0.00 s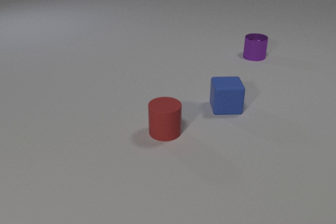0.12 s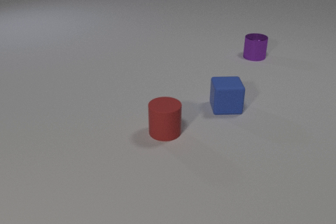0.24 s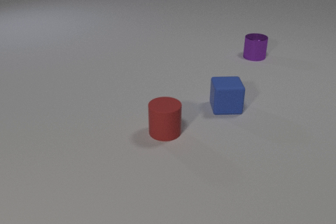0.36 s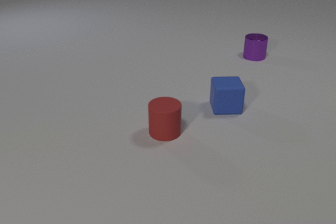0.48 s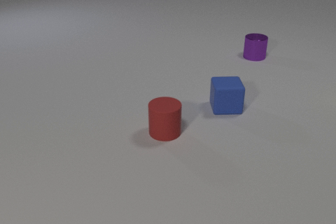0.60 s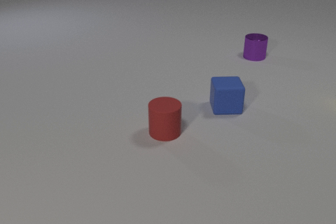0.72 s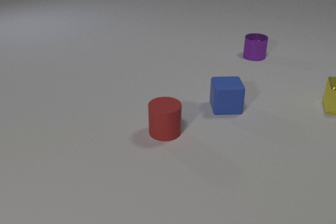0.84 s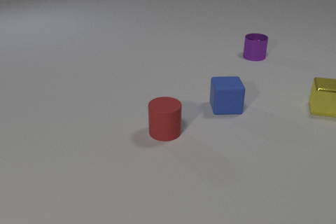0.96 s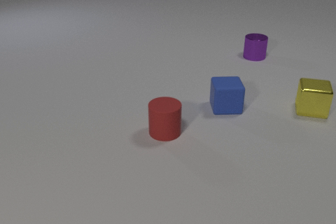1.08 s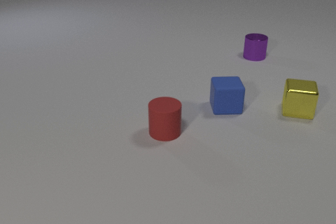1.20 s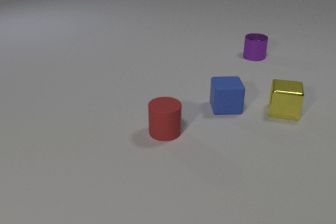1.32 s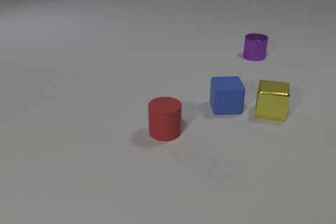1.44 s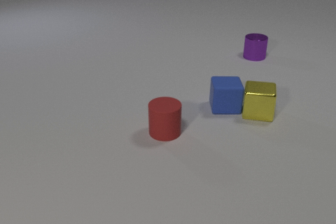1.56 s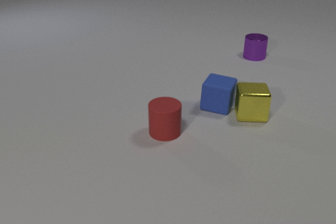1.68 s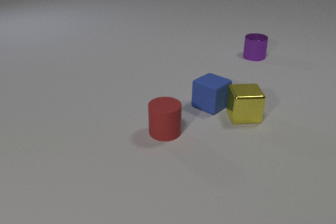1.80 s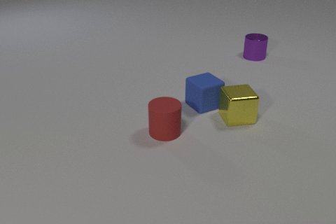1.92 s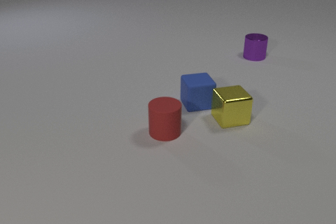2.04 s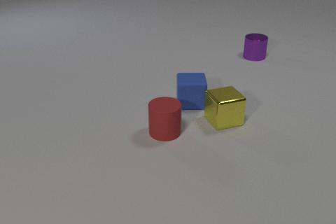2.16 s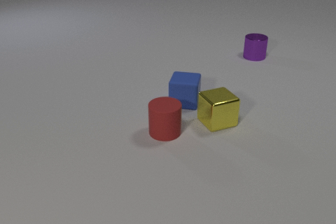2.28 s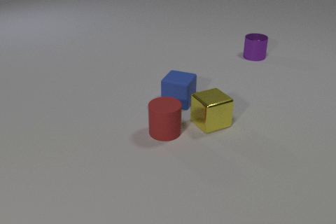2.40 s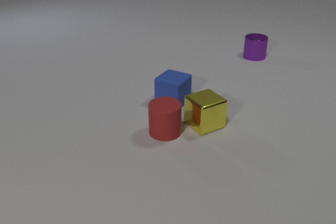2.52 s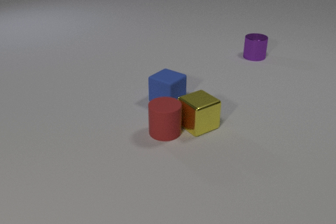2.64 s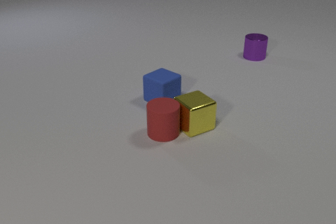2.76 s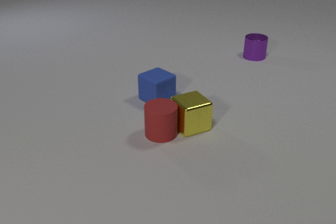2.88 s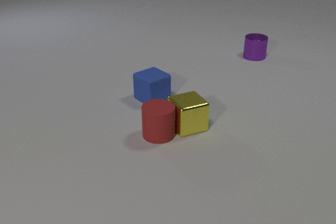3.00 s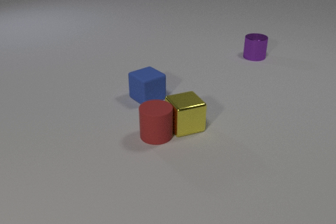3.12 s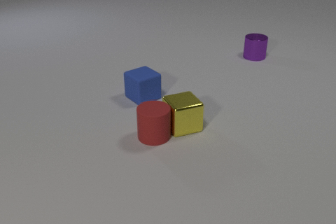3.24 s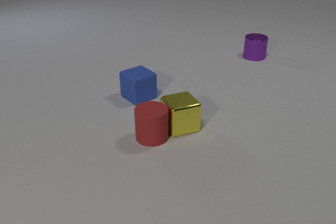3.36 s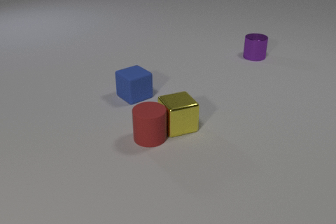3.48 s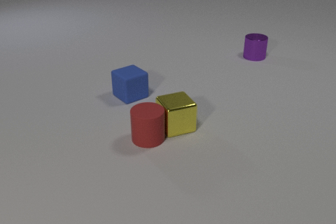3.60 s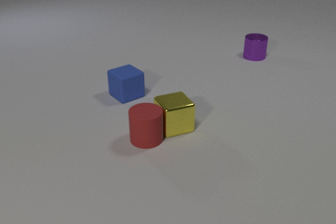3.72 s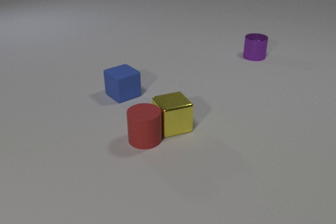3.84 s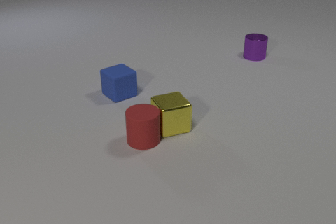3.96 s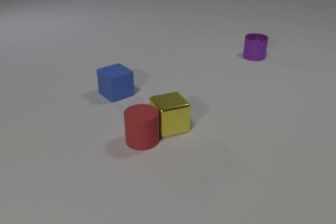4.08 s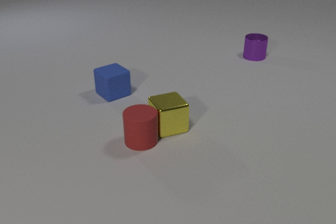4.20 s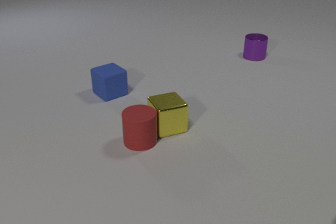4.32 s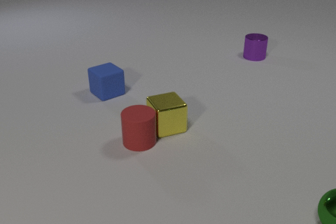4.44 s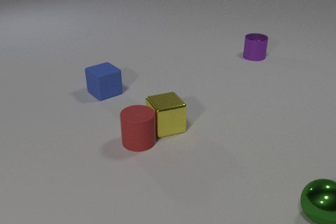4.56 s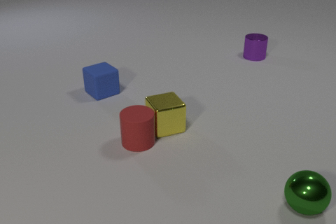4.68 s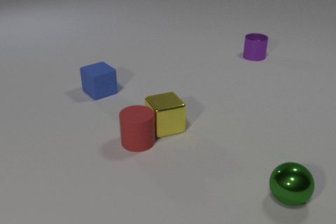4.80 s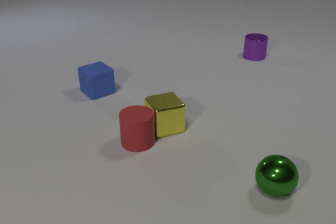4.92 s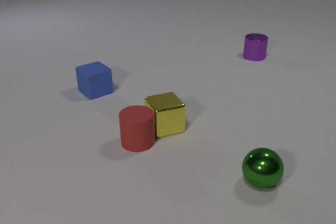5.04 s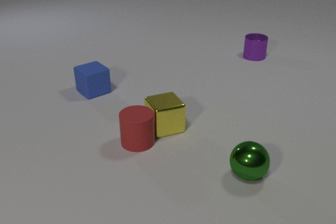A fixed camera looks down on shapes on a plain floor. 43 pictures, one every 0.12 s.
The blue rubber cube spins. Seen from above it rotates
clockwise.
The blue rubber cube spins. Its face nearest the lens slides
to the left.
0.00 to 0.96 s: The yellow metal cube comes in at the right edge, slides to the left and toward the camera.
0.96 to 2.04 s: The yellow metal cube slides to the left and toward the camera, spins so that its near face slides to the right, counterclockwise seen from above. The blue rubber cube slides to the left, spins clockwise seen from above by about 90 degrees, its near face sliding to the left. The yellow metal cube and the blue rubber cube collide.
2.04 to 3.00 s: The yellow metal cube slides to the left and toward the camera. The blue rubber cube slides to the left, spins so that its near face slides to the left, clockwise seen from above. The red rubber cylinder slides to the left. The yellow metal cube and the red rubber cylinder collide.
3.00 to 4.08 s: The yellow metal cube slides to the left. The blue rubber cube slides to the left. The red rubber cylinder slides to the left and toward the camera.
4.08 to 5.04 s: The blue rubber cube slides to the left and away from the camera. The green metal sphere comes in at the right edge, rolls to the left and away from the camera.
How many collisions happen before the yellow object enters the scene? 0.
How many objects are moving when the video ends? 2.
How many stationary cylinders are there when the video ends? 2.
